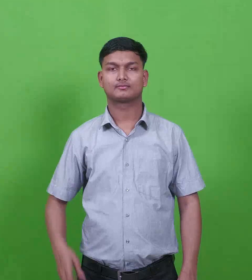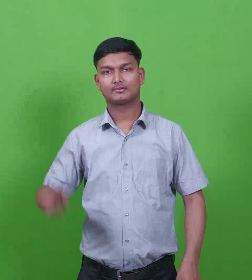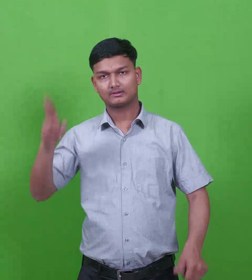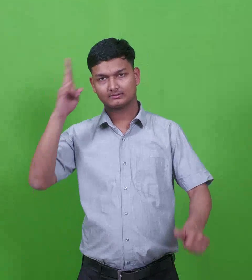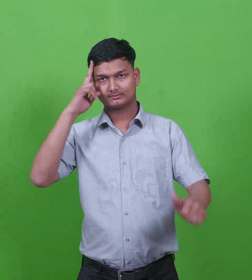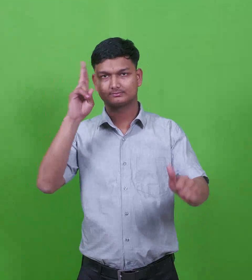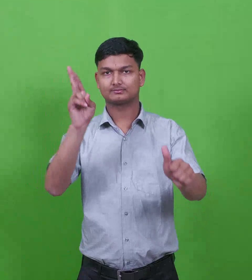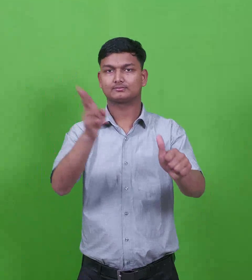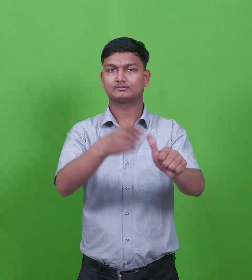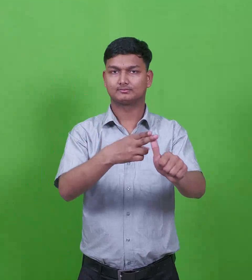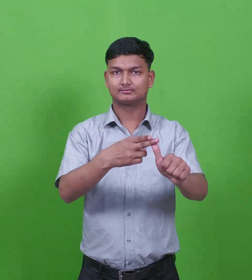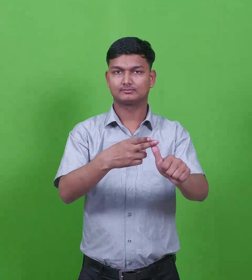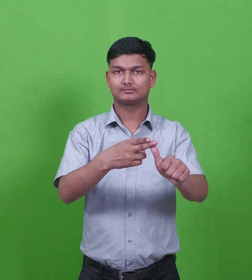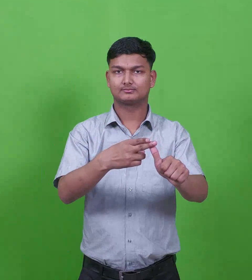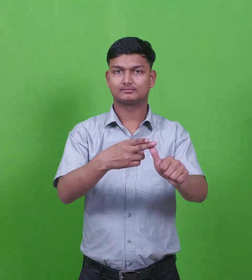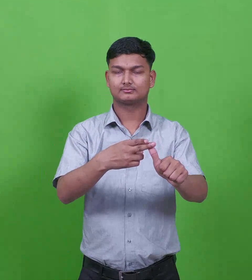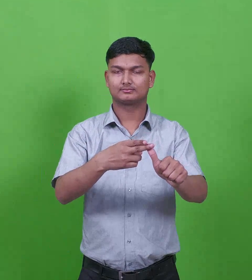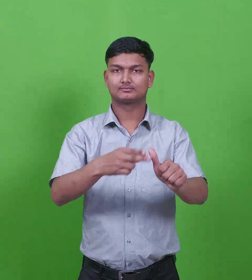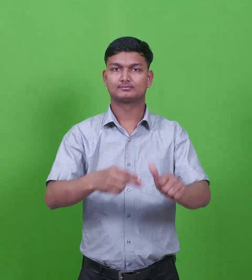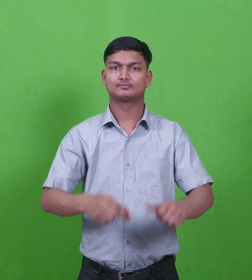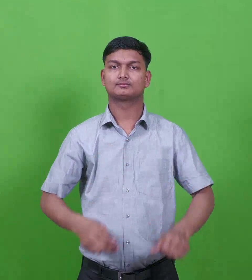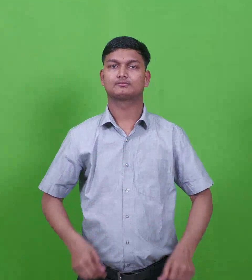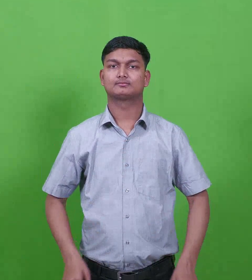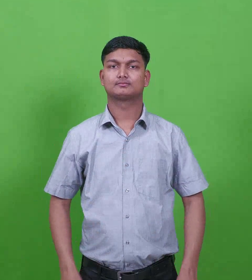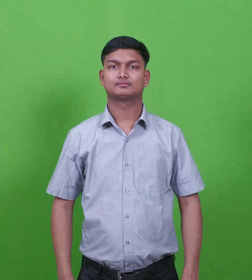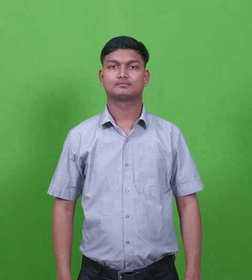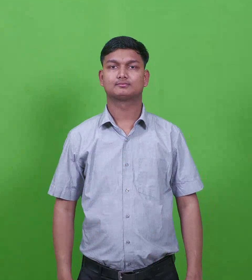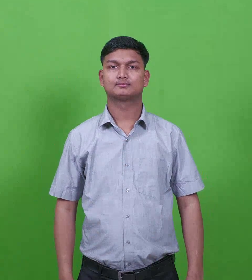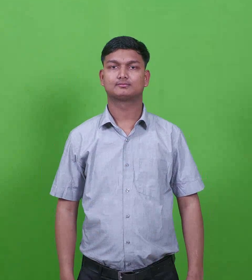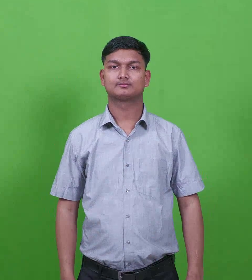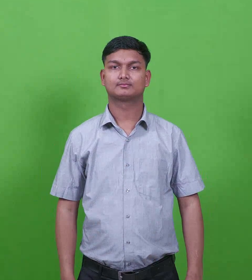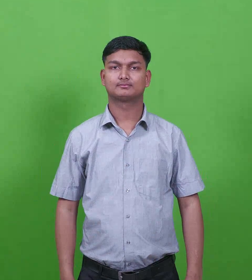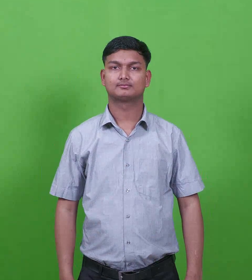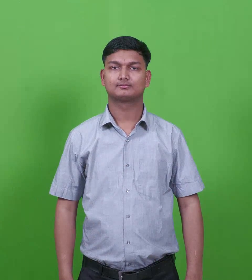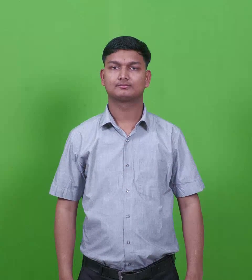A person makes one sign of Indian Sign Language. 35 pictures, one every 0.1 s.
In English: asyncritus
